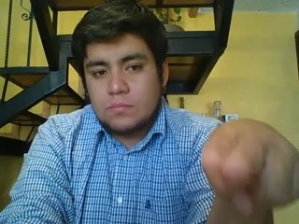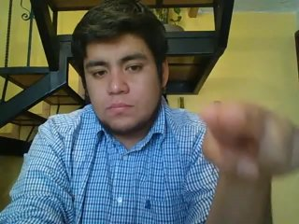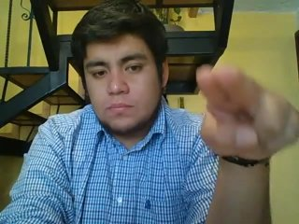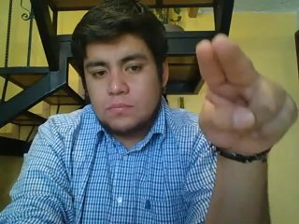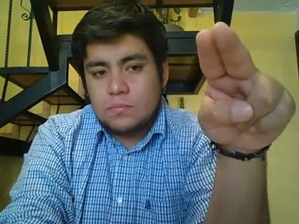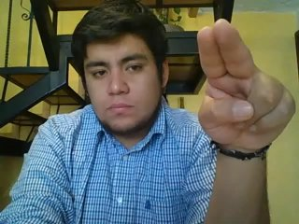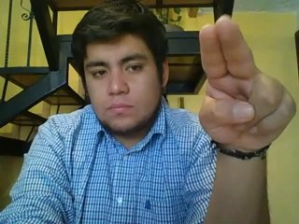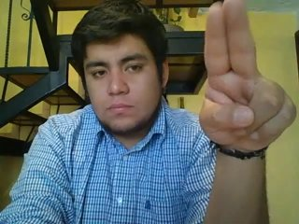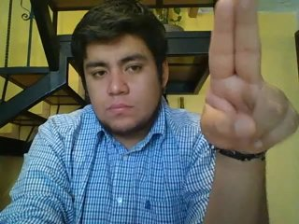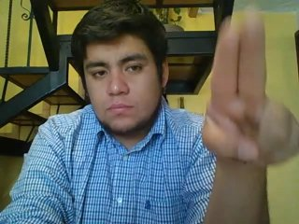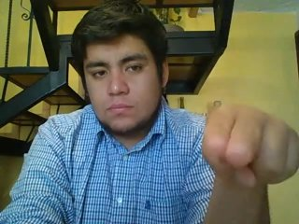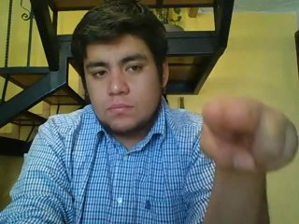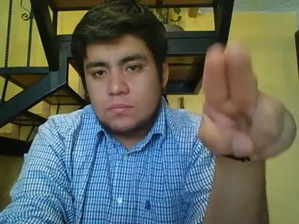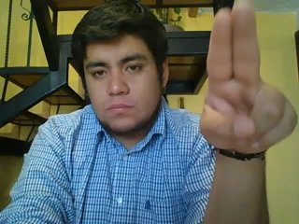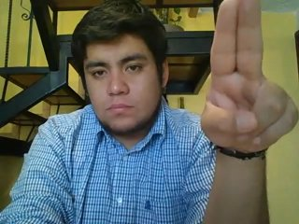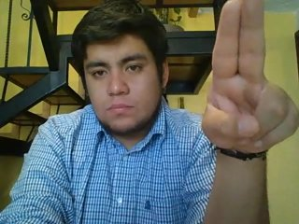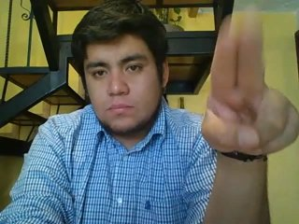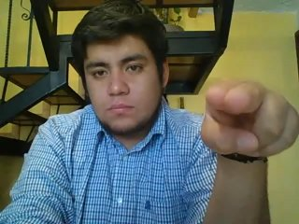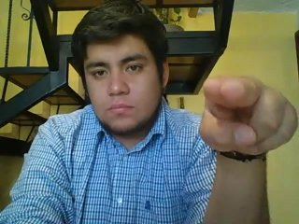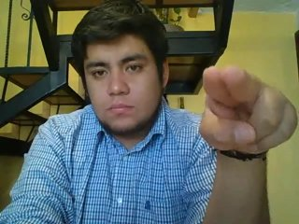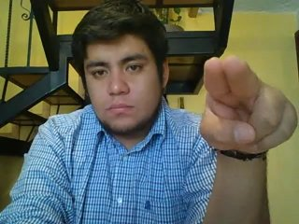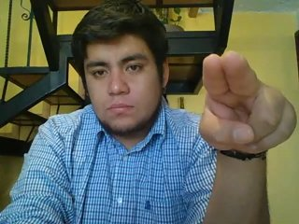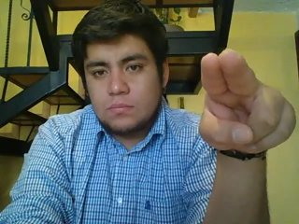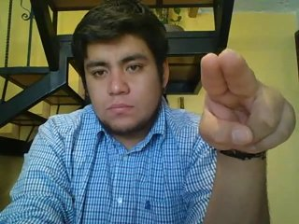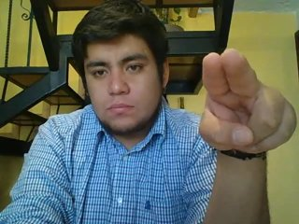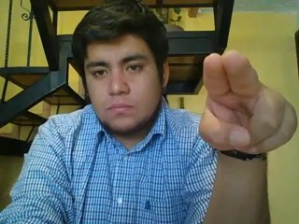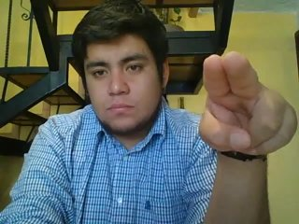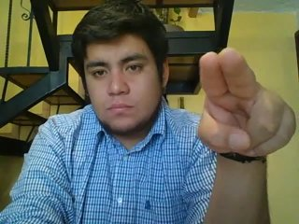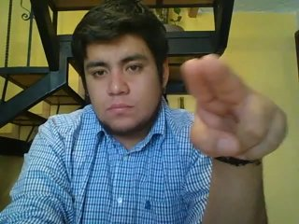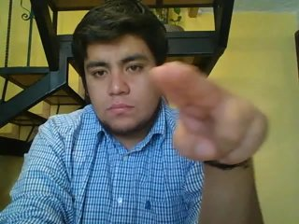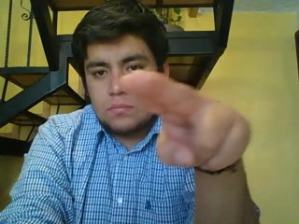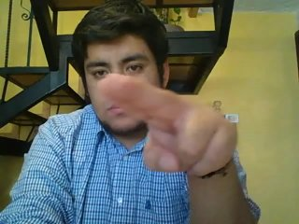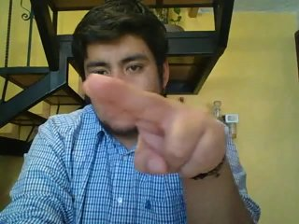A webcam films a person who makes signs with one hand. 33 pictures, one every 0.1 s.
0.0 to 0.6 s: Pointing with two fingers.
0.7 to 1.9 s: Double click with two fingers.
2.0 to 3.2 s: Pointing with two fingers.
